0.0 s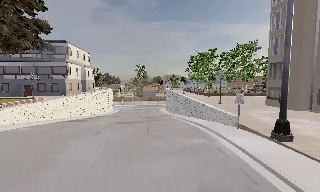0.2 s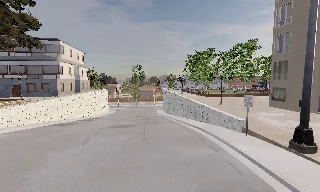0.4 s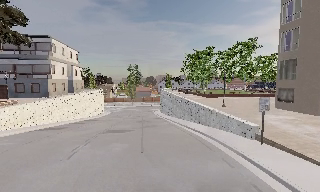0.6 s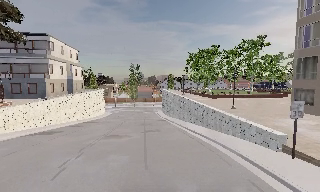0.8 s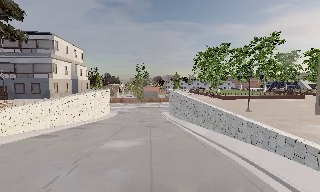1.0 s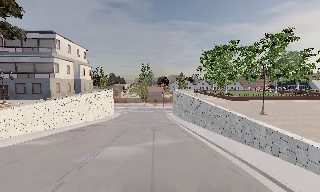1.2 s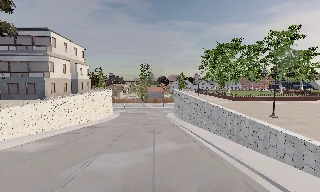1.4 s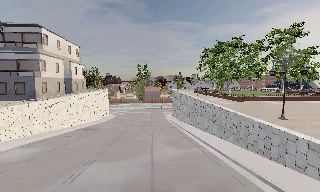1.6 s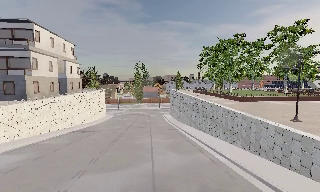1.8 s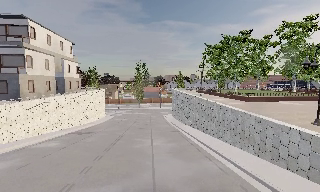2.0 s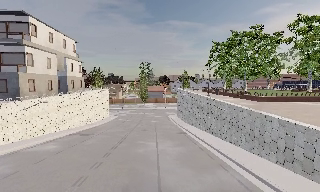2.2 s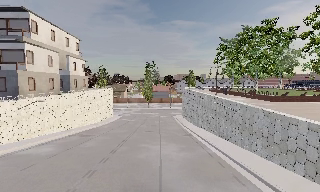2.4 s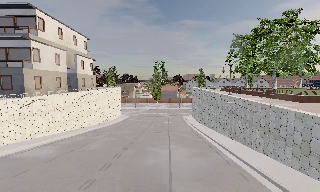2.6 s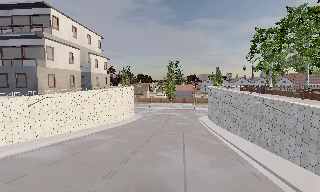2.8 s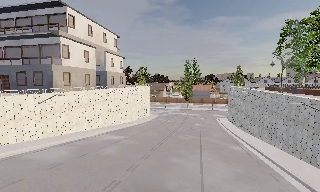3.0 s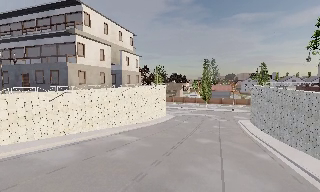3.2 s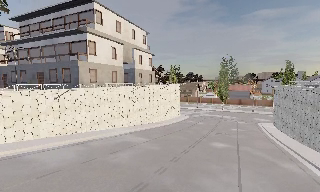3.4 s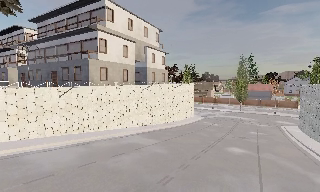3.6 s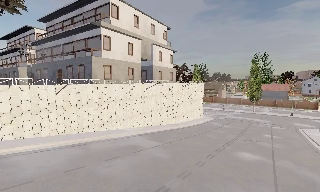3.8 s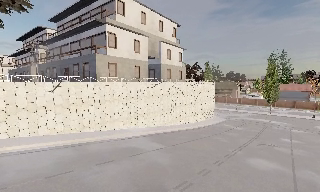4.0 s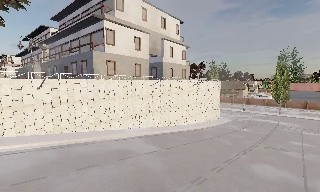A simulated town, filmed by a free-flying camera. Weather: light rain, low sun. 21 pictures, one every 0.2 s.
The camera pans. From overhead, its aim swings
counterclockwise.
The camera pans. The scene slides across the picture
to the right.
0.0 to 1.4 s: The camera travels forward, about 10 m, so what stands in front looms larger.
1.4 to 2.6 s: The camera pans to its left, which is counterclockwise from overhead, by about 10 degrees. It travels forward, about 8 m, so what stands in front looms larger.
2.6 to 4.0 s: The camera pans to its left, which is counterclockwise from overhead, by about 35 degrees. It travels forward and to its right, about 9 m.
The film runs forward here.
